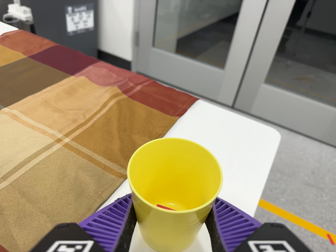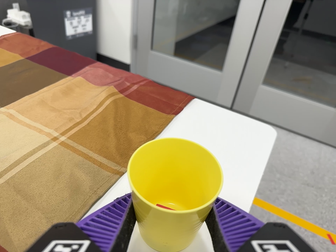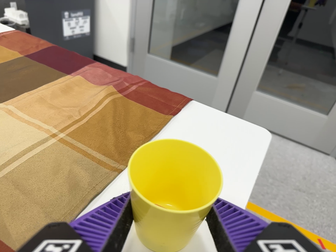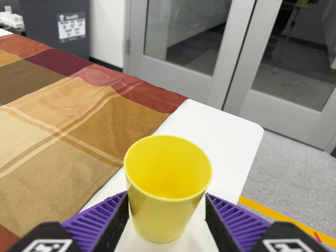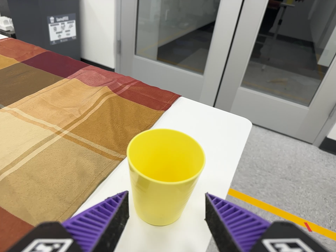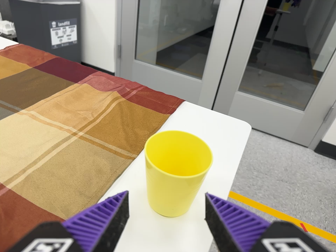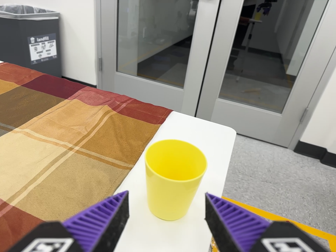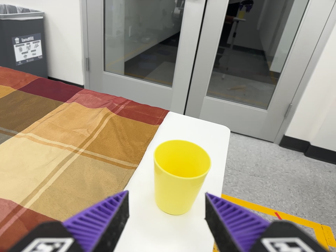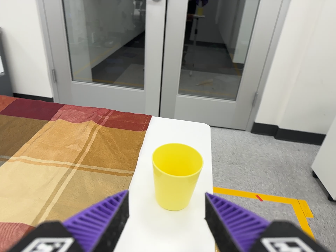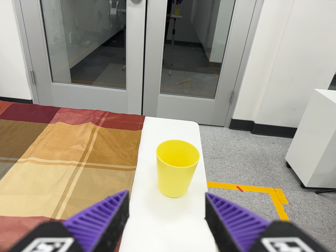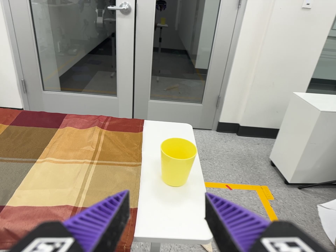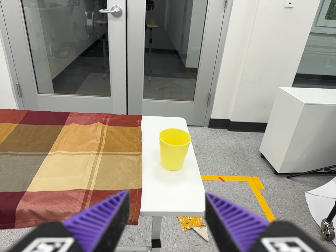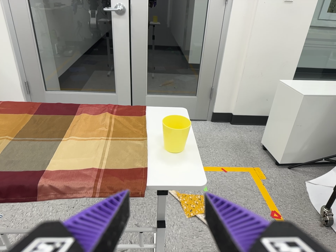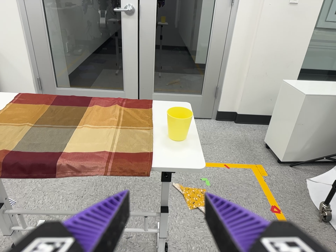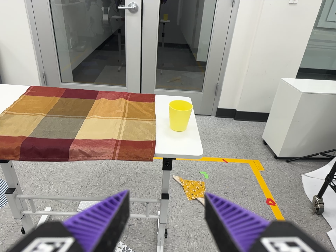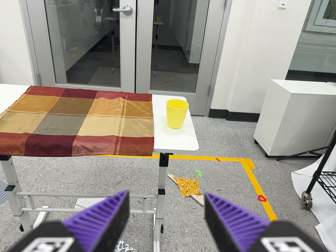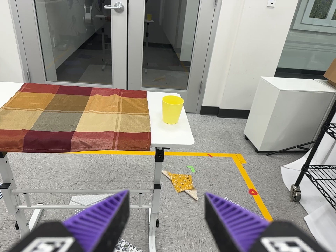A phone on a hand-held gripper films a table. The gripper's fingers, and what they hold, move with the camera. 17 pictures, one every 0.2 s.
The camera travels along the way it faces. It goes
backward.
0.0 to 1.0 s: The camera travels backward, about 8 cm, so what stands in front gets smaller.
1.0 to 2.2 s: The camera pans to its right by about 25 degrees. It travels backward and to its left, about 32 cm, so what stands in front gets smaller. It rolls about its line of sight by about 20 degrees, and the scene rotates counterclockwise.
2.2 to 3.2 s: The camera travels backward and toward the bottom of its view, about 28 cm, so what stands in front gets smaller.
The film runs backward here.
